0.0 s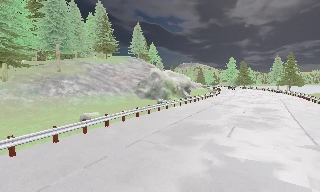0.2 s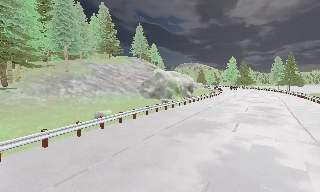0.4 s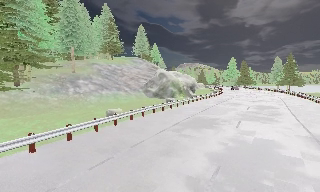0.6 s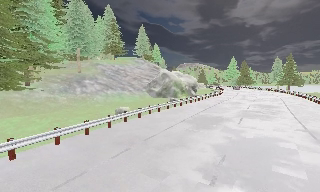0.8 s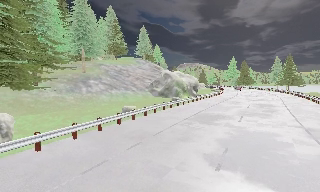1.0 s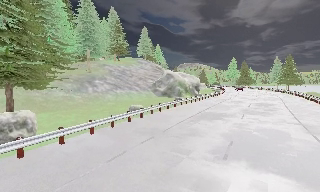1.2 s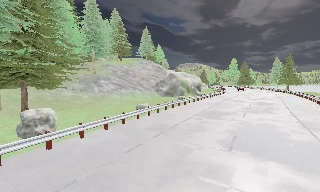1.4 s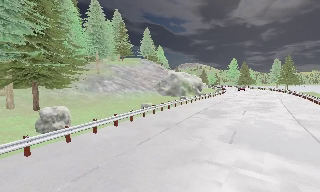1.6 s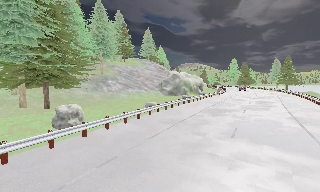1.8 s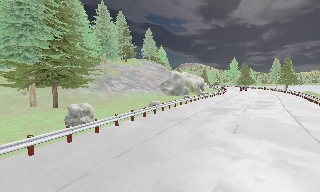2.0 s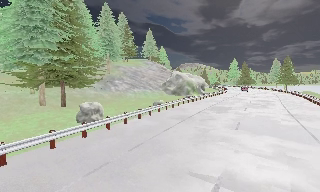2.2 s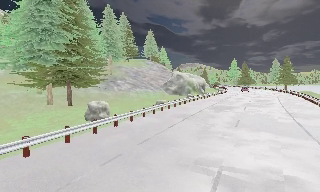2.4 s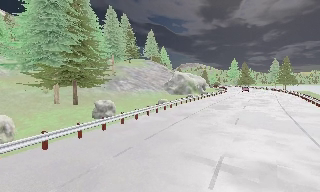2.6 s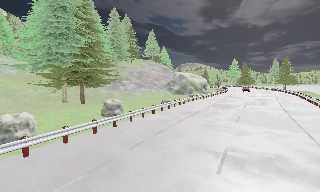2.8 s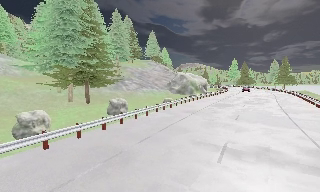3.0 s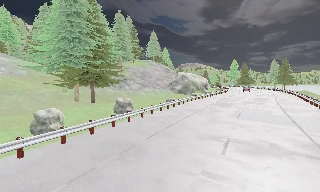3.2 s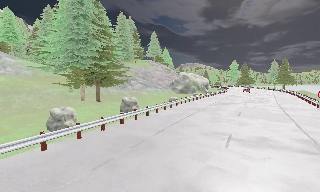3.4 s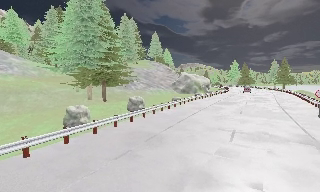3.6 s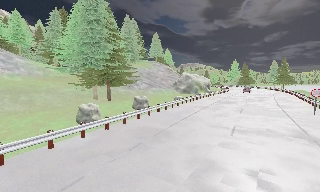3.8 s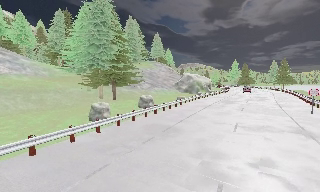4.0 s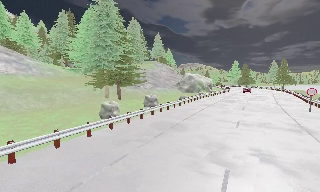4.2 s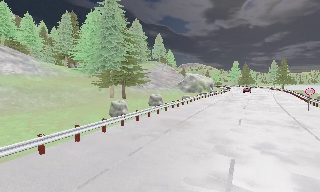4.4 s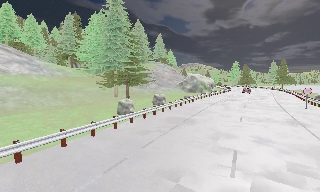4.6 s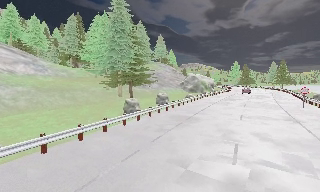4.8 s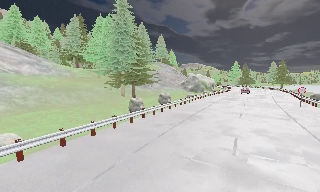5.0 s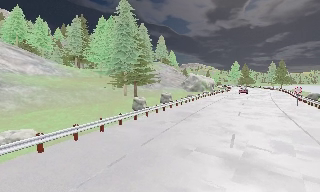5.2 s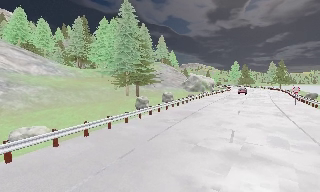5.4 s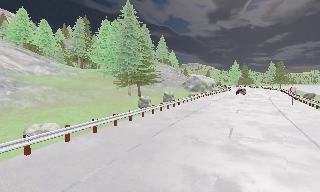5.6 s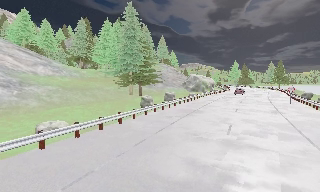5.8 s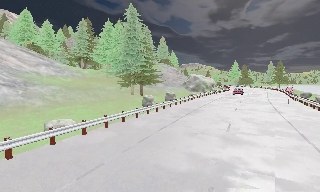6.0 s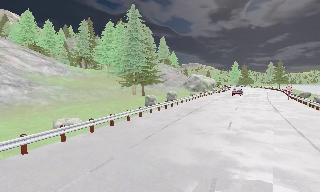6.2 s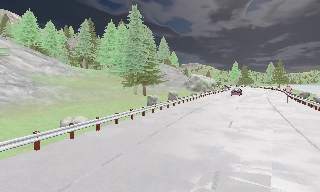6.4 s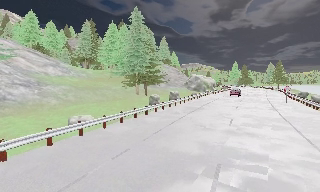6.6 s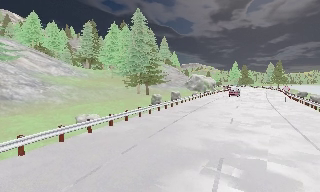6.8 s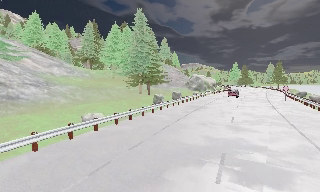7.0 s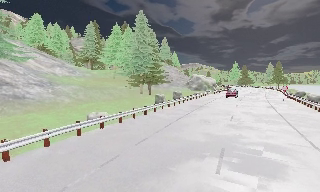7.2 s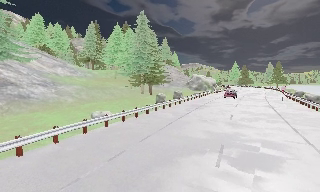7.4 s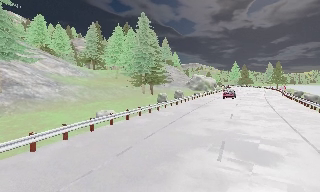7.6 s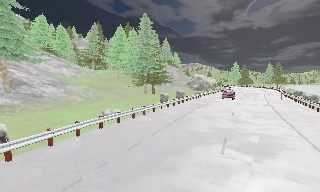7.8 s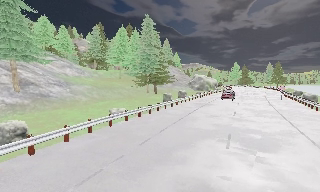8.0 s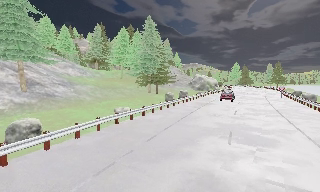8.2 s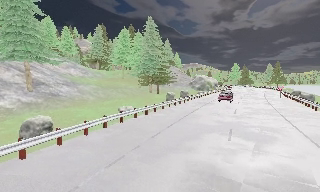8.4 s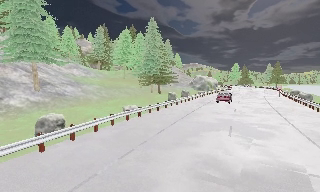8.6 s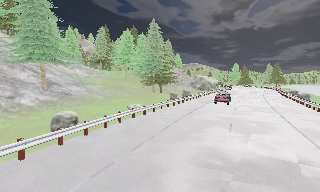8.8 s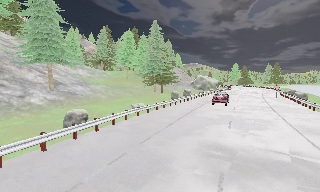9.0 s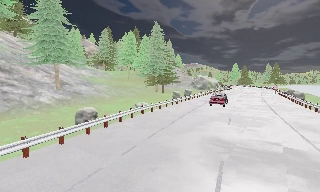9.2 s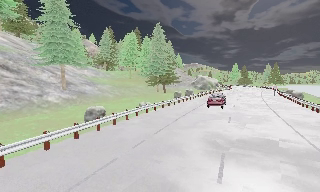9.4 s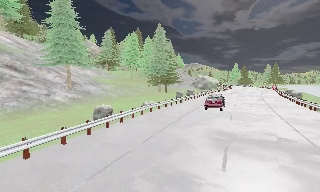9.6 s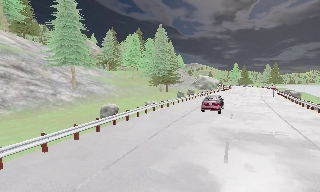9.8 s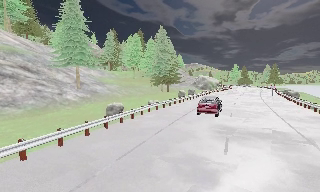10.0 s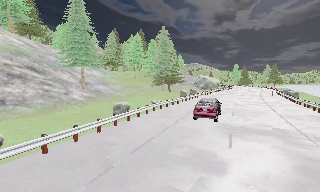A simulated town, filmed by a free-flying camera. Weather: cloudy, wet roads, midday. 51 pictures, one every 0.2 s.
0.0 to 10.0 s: The camera travels backward and to its left, about 35 m, so what stands in front gets smaller.
The film runs backward here.
